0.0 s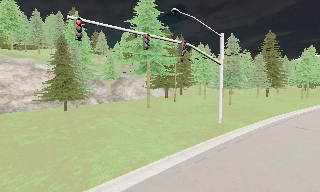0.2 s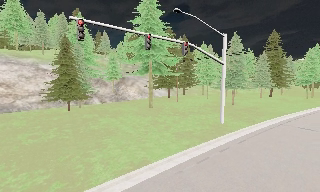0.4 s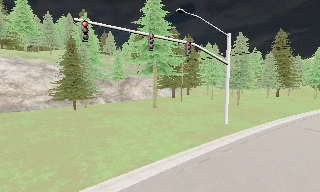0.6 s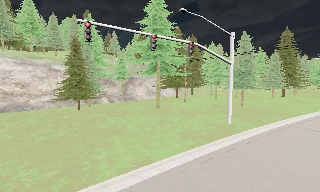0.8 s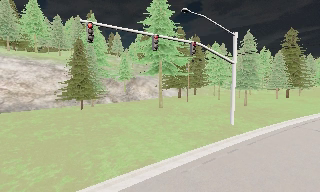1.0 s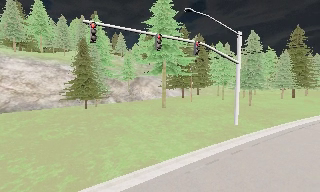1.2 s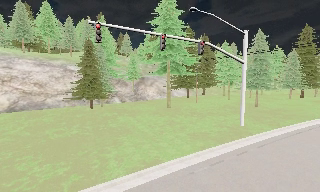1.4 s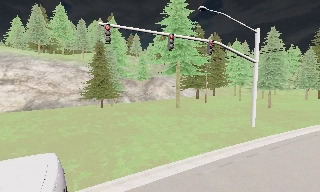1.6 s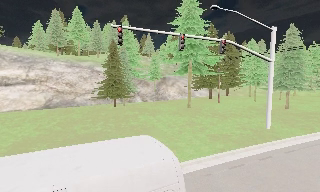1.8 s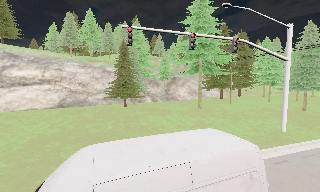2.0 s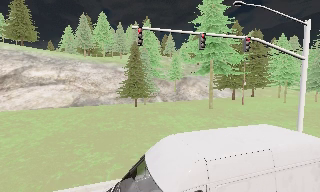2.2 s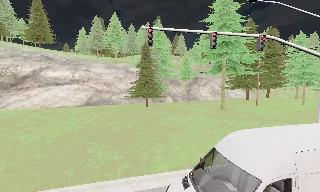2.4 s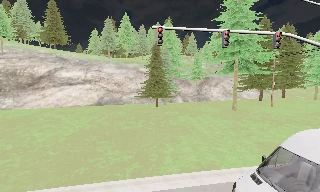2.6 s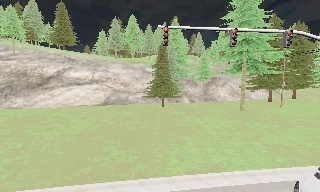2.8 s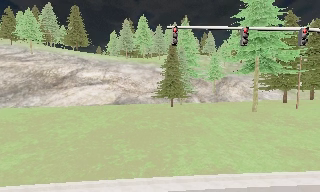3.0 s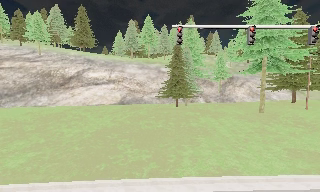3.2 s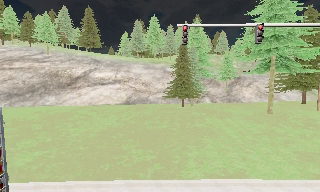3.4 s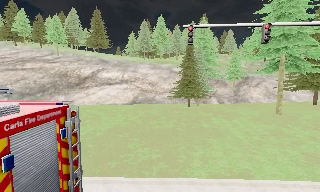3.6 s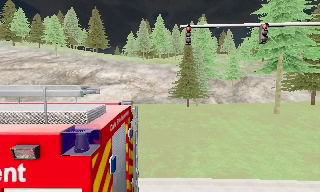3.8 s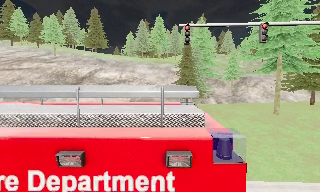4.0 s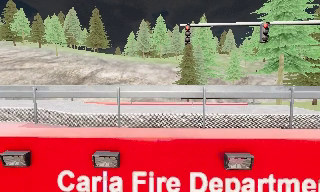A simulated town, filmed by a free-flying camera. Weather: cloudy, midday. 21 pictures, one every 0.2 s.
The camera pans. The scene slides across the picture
to the right.
The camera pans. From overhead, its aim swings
counterclockwise.
0.0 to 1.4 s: The scene slides to the right, as the camera pans about 10 degrees to its left. It travels to its right, about 0.5 m.
1.4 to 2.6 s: The scene slides to the right, as the camera pans about 20 degrees to its left.
2.6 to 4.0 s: The camera shifts only a little, or ends up much as it began.
The film runs backward here.
